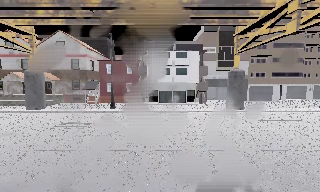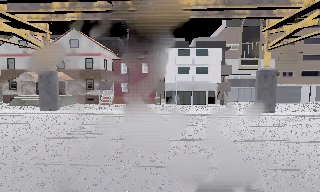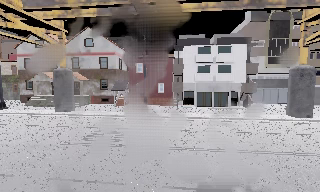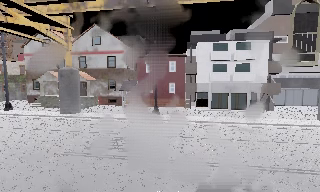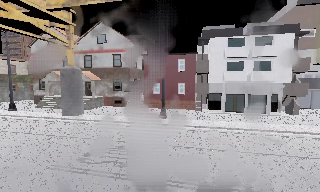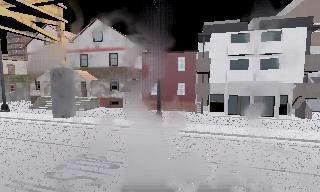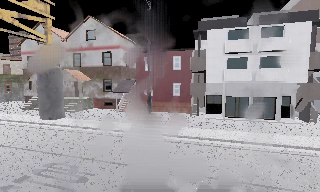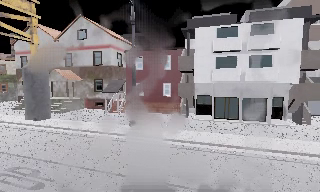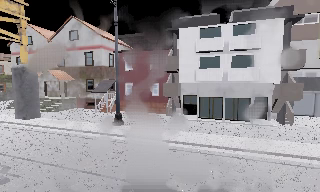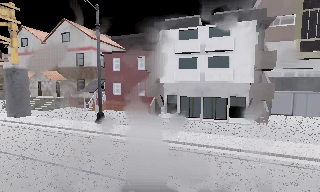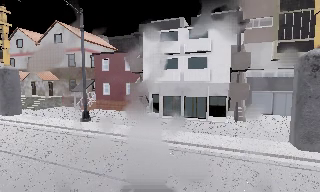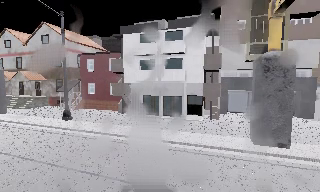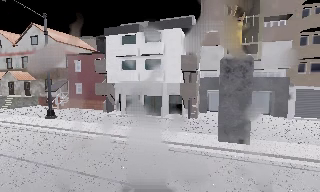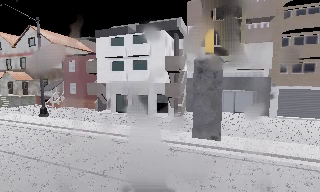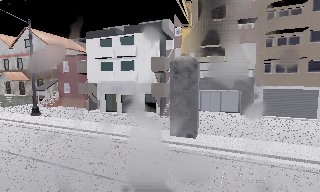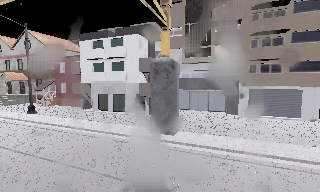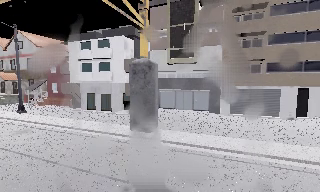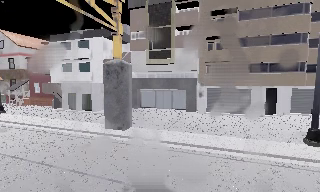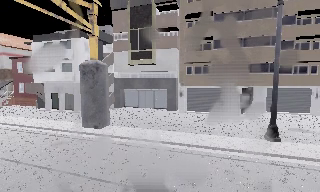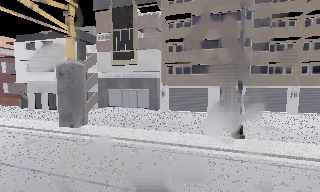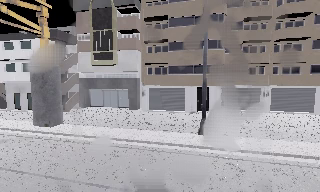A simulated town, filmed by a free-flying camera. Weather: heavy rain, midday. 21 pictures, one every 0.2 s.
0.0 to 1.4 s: The camera swings to its left by about 15 degrees, and the scene slides to the right. It travels forward, about 10 m, so what stands in front looms larger.
1.4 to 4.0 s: The camera travels to its right, about 25 m, so close, fixed things drift to the left.
The film runs forward here.
